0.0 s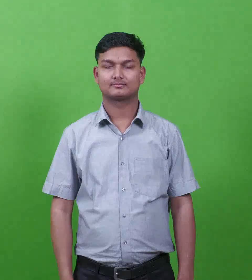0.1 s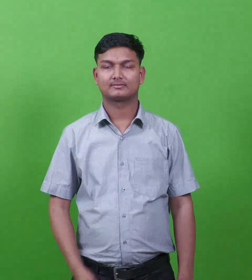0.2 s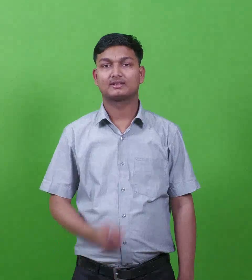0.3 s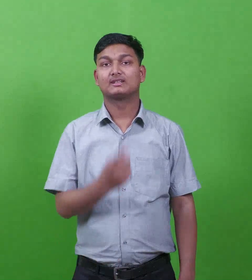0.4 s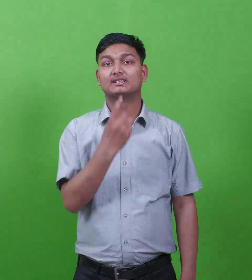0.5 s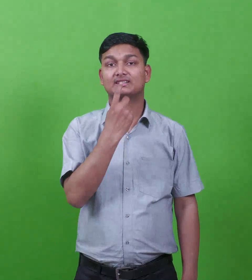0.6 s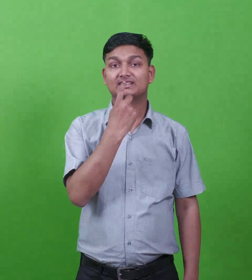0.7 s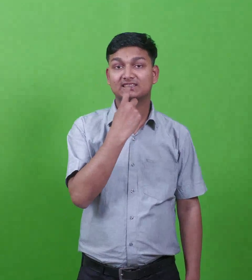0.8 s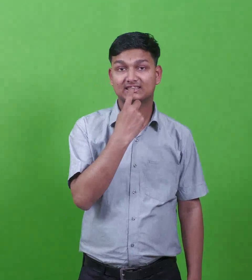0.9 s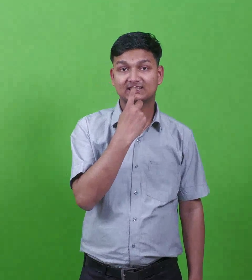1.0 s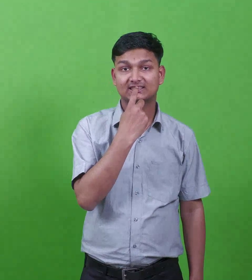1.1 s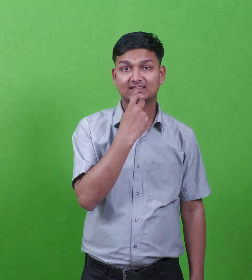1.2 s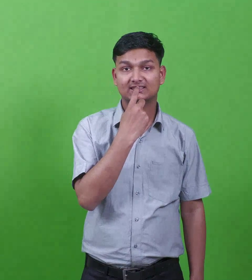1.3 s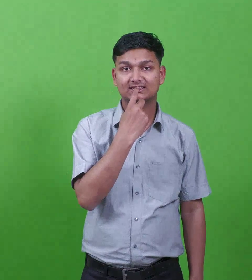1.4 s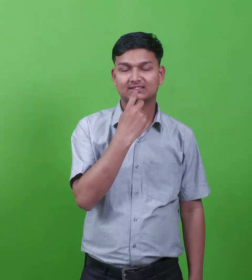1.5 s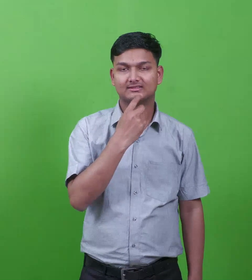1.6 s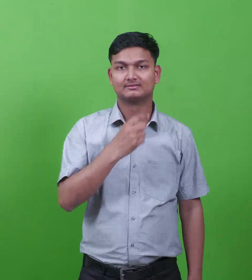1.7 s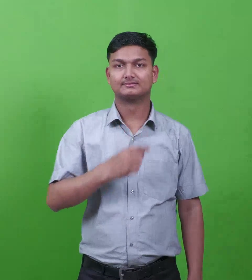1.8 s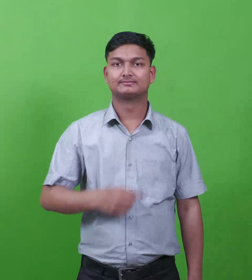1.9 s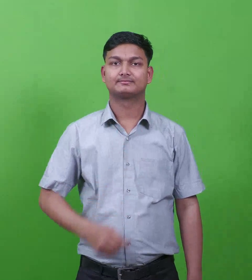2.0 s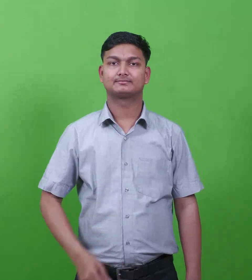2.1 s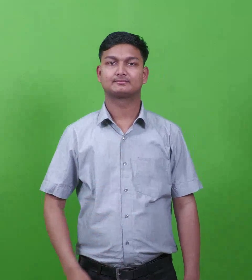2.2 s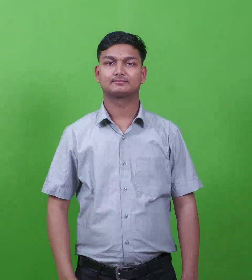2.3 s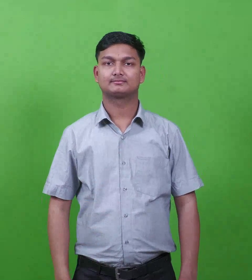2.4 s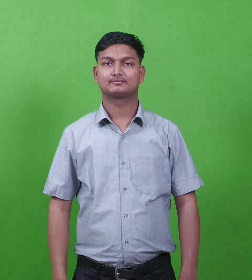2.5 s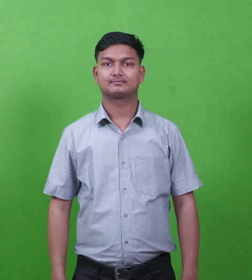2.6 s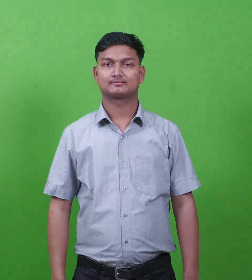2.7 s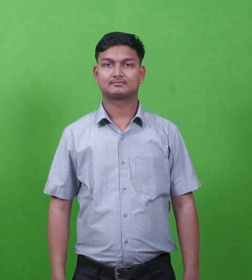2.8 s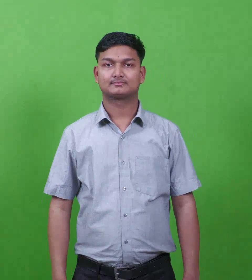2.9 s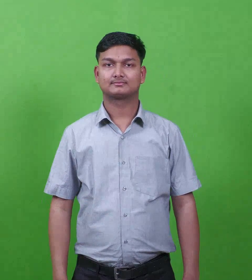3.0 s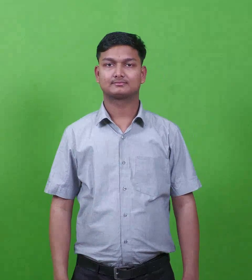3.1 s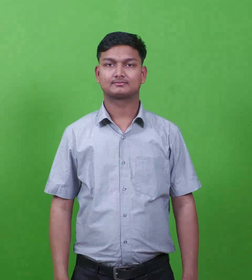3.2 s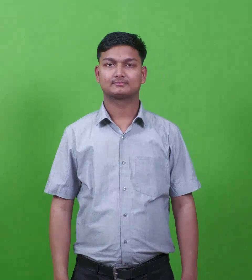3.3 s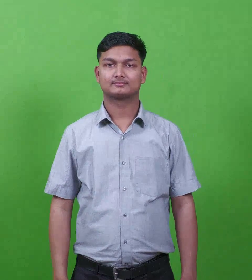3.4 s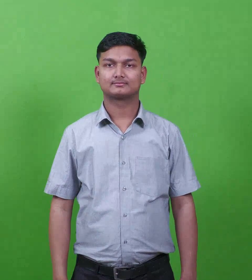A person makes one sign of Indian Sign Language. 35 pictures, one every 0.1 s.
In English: laban
